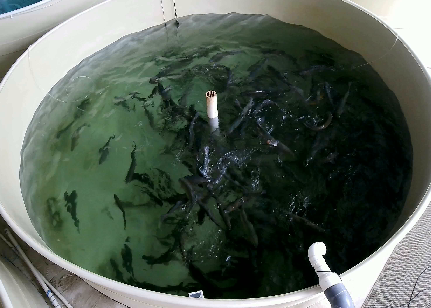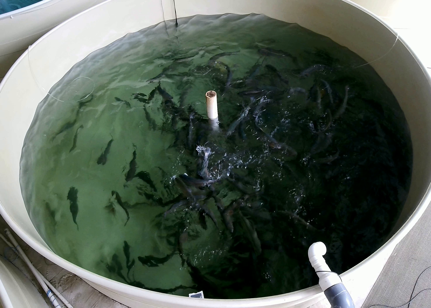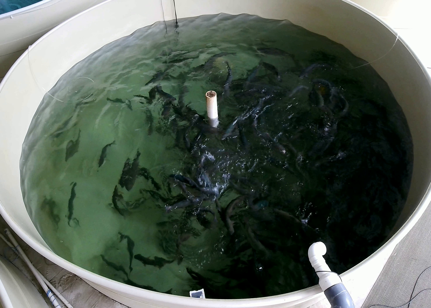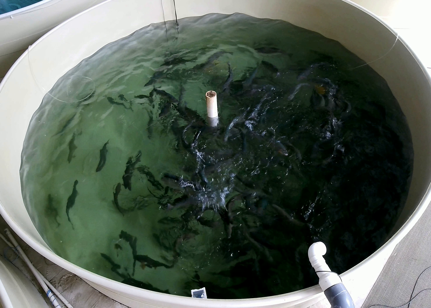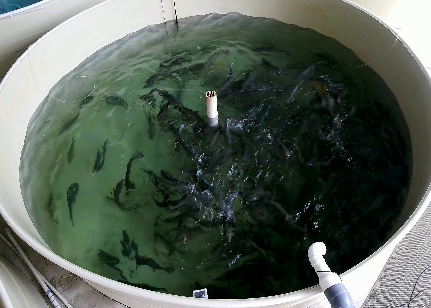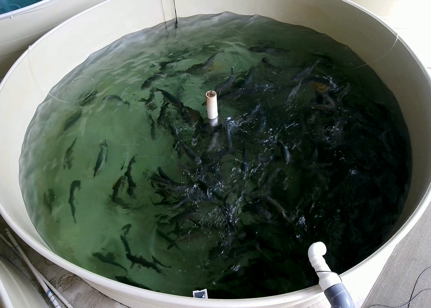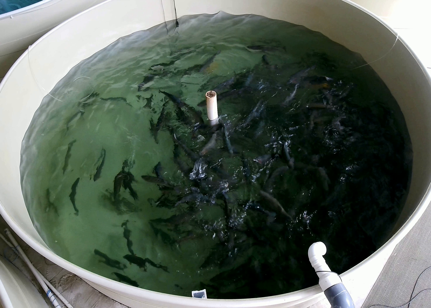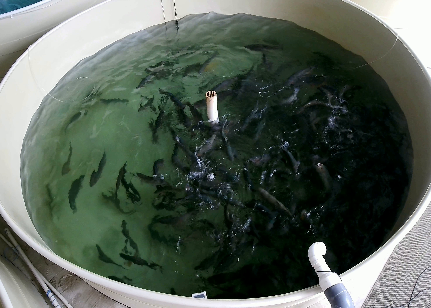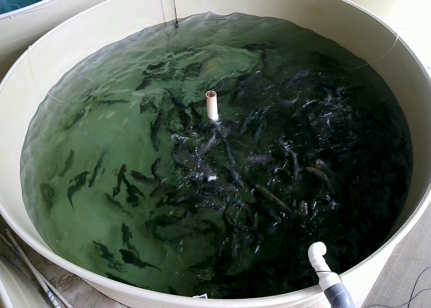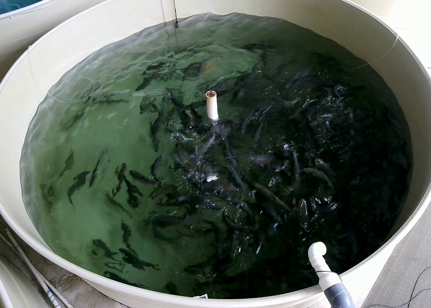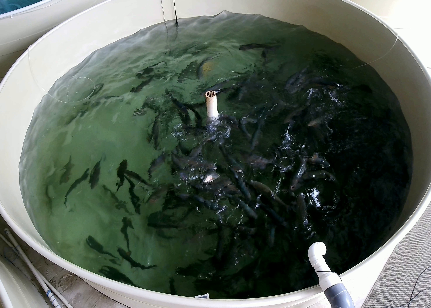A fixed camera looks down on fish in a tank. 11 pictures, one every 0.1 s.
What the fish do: Weak feeding.
